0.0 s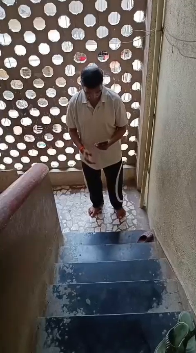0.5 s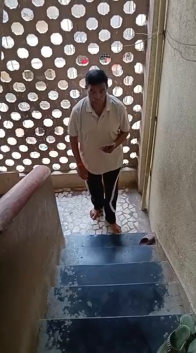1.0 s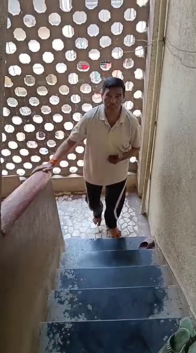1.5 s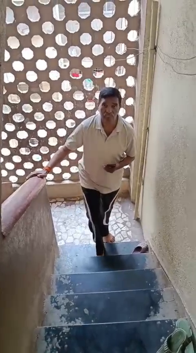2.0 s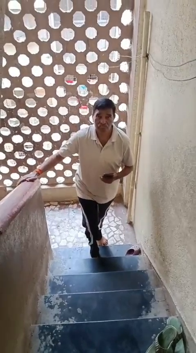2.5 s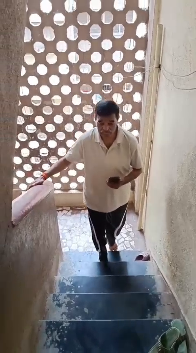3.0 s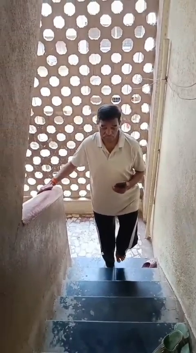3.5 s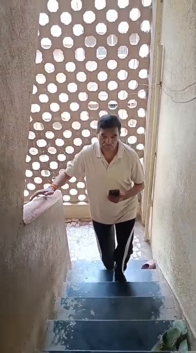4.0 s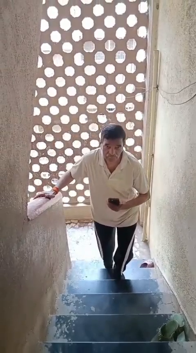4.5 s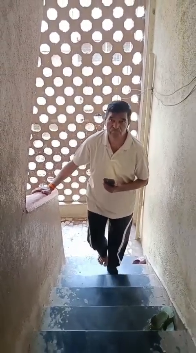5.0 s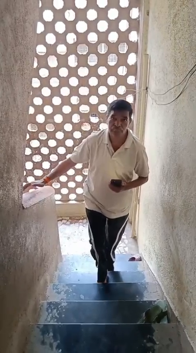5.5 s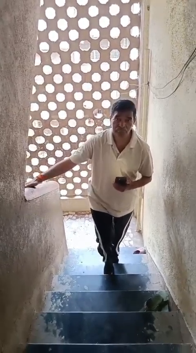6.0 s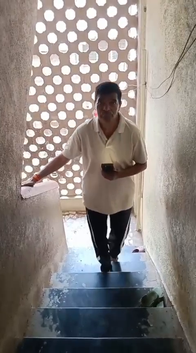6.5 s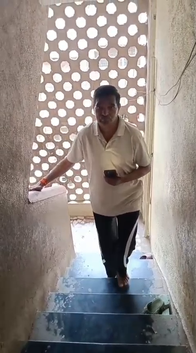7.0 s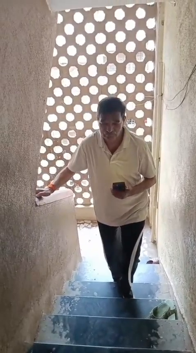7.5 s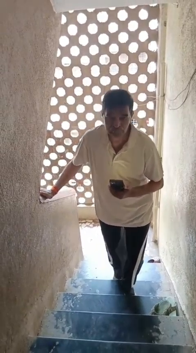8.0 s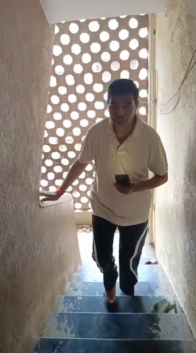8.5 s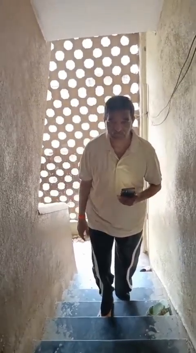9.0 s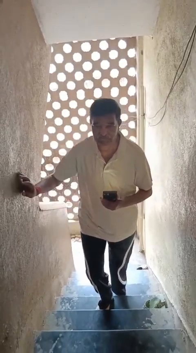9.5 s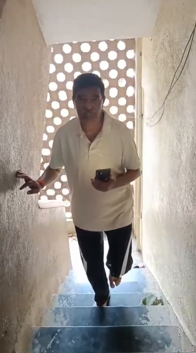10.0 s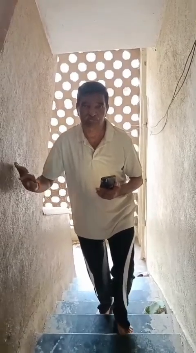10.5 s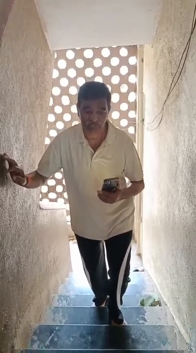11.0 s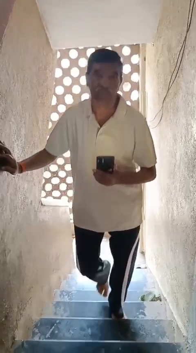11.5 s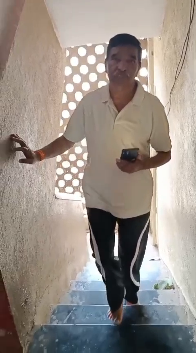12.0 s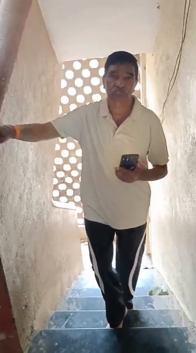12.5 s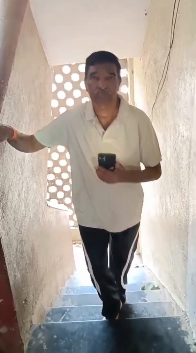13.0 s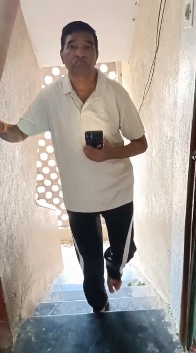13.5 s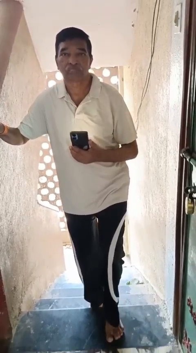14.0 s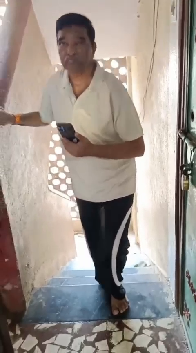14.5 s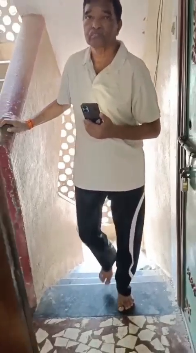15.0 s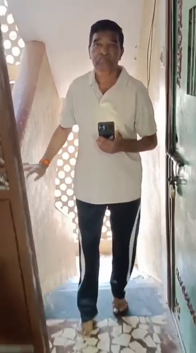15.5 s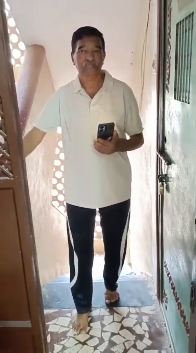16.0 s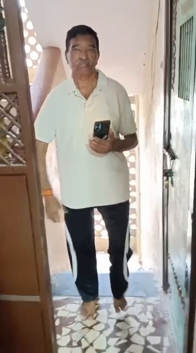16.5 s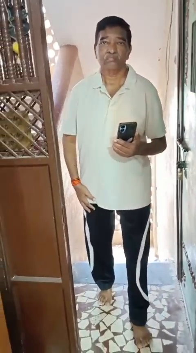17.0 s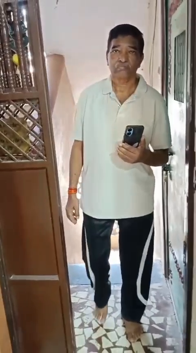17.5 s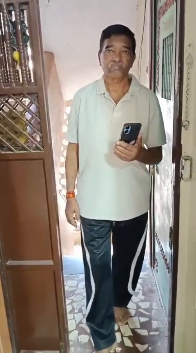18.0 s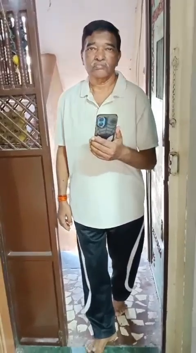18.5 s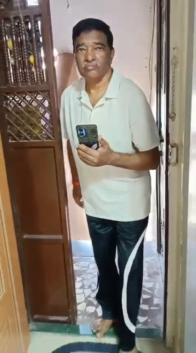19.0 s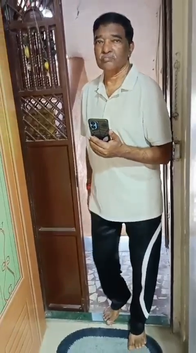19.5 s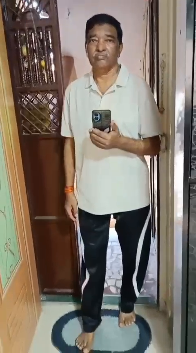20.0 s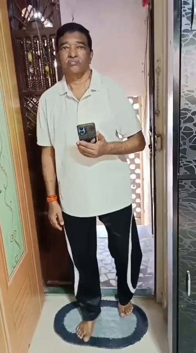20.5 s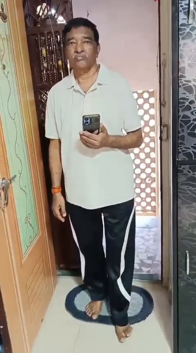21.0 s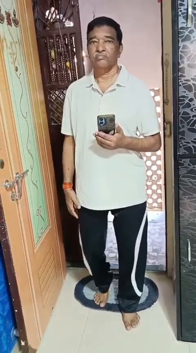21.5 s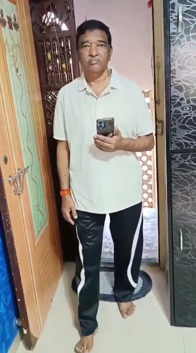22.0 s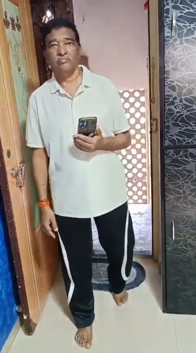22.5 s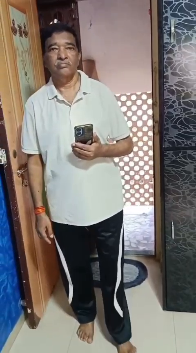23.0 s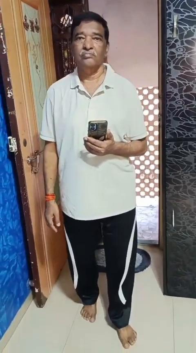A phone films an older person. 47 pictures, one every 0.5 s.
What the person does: Climbing stairs.
